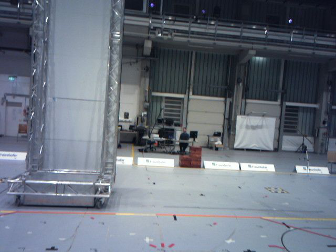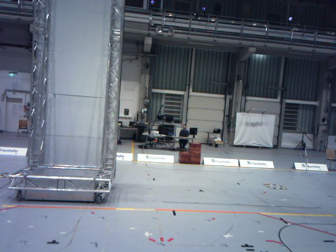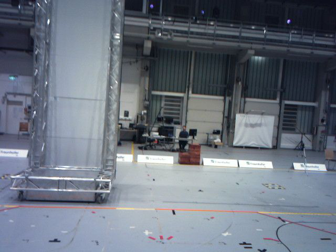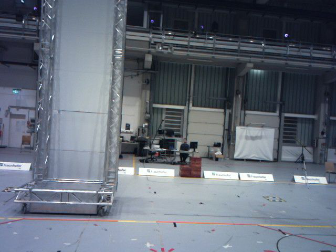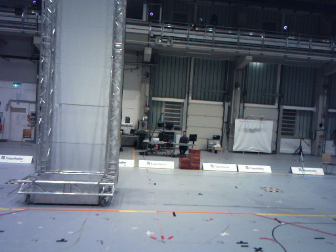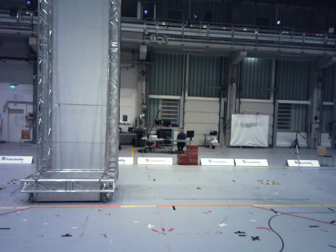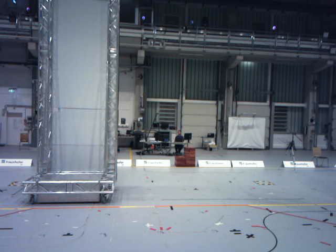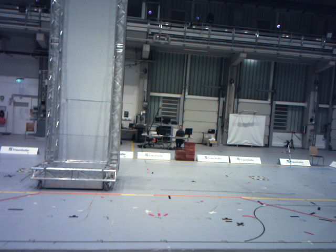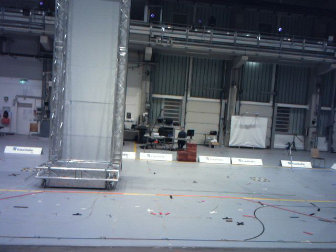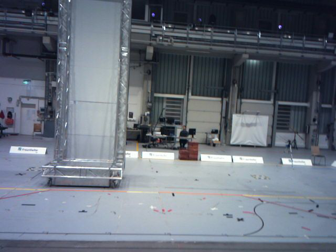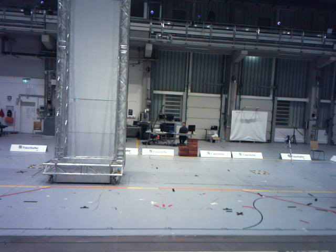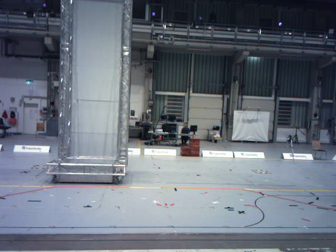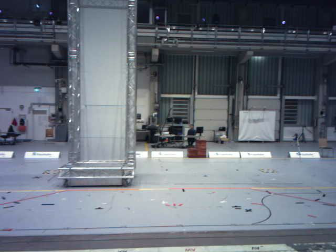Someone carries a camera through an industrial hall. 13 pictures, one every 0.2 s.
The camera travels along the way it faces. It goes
backward.
0.0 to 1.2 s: The camera travels backward, about 0.9 m, so what stands in front gets smaller. It gains speed.
1.2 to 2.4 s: The camera travels backward, about 1 m, so what stands in front gets smaller.
The film runs backward here.
